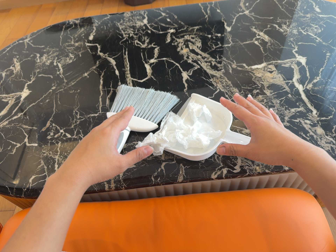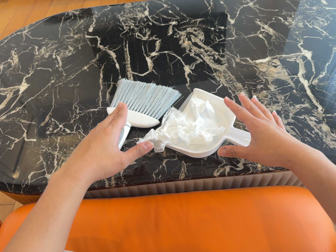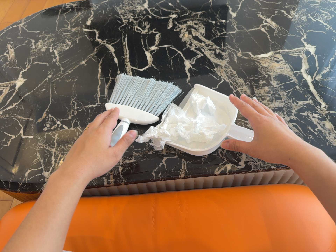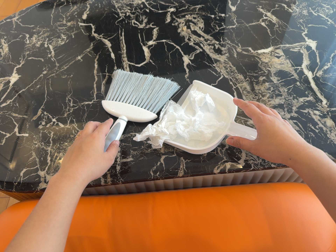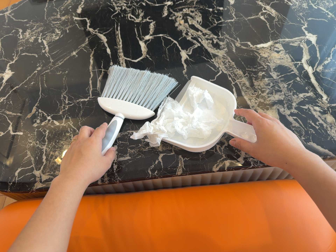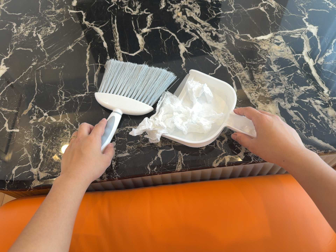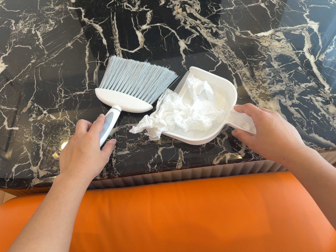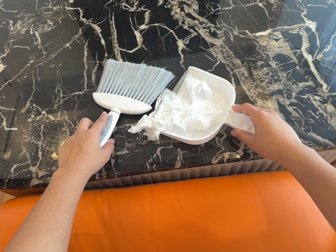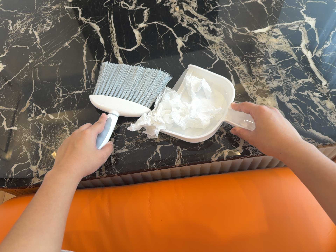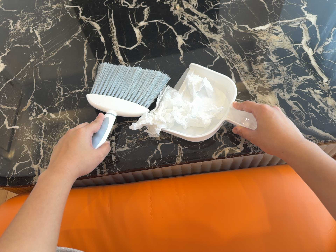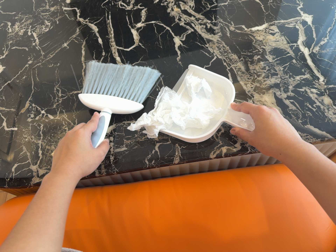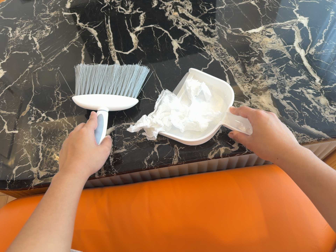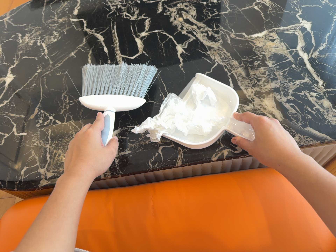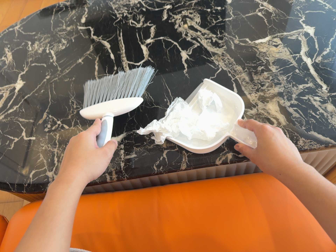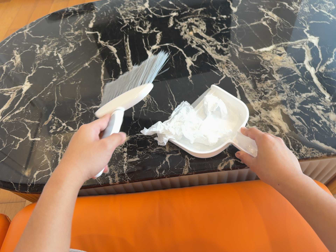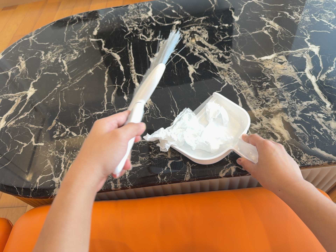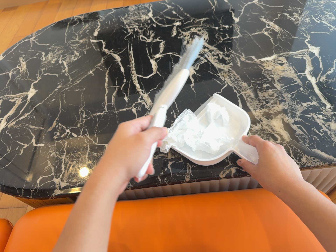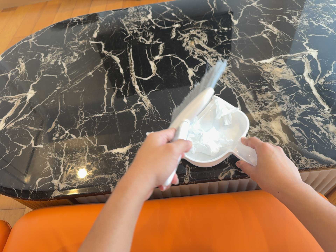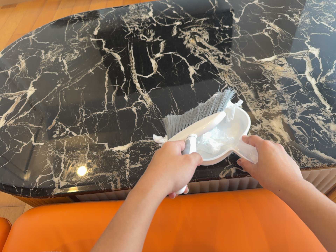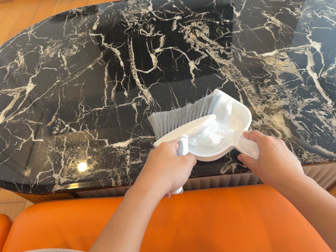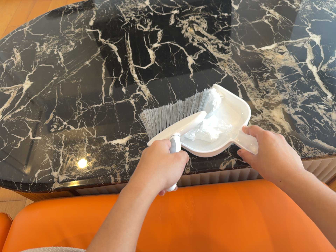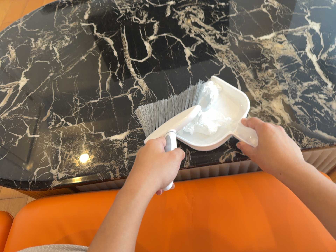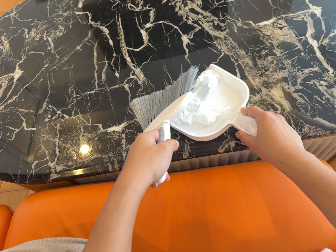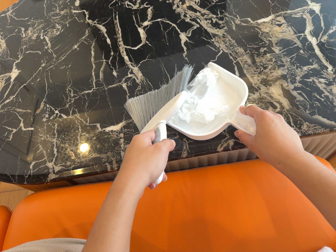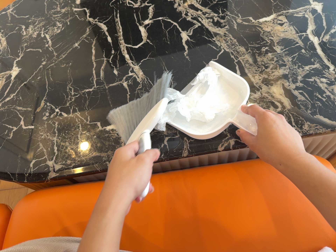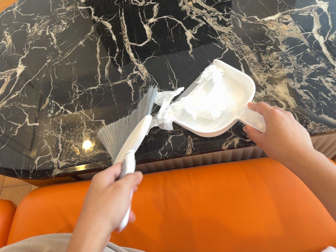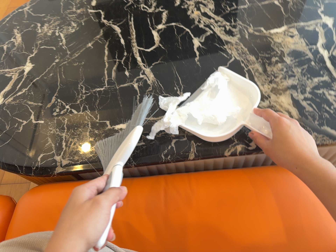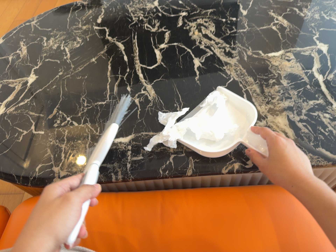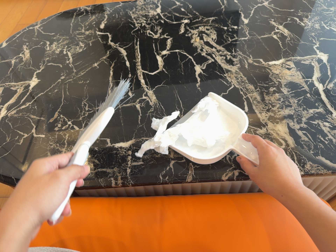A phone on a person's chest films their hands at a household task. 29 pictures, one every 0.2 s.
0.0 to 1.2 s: The camera travels forward, about 6 cm, so what stands in front looms larger. Its aim tips toward the bottom of its view by about 10 degrees, and the scene shifts upward.
1.2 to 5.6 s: The camera shifts only a little, or ends up much as it began.
The film runs backward here.
